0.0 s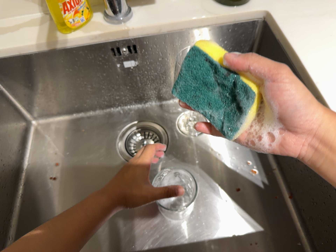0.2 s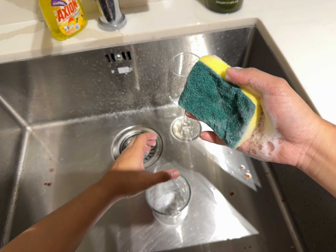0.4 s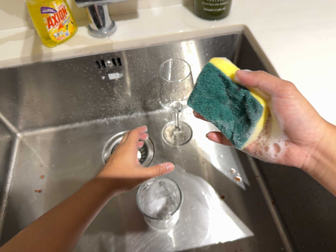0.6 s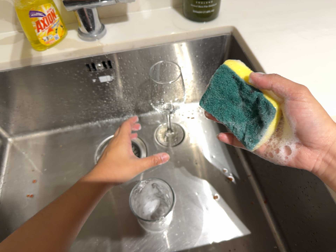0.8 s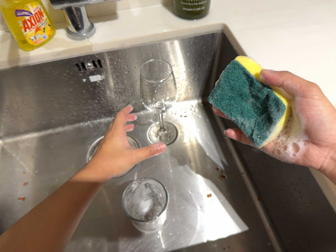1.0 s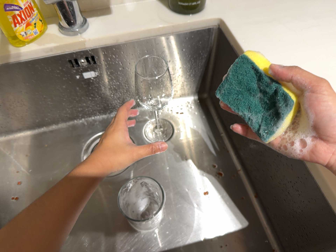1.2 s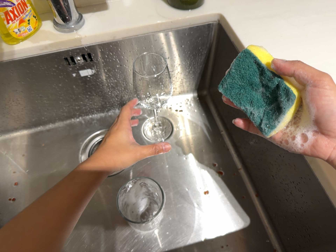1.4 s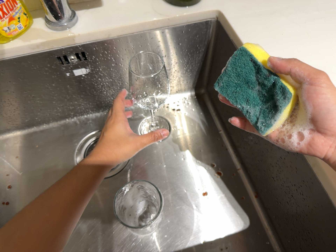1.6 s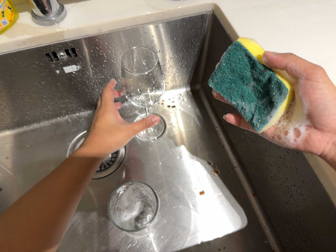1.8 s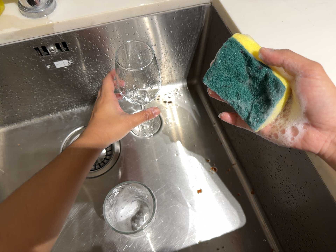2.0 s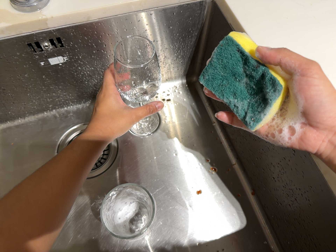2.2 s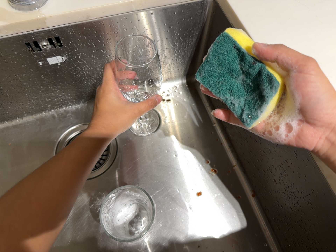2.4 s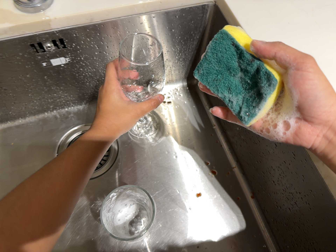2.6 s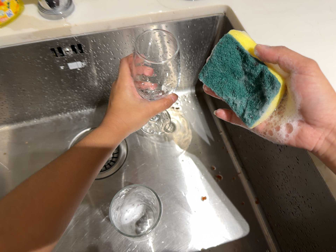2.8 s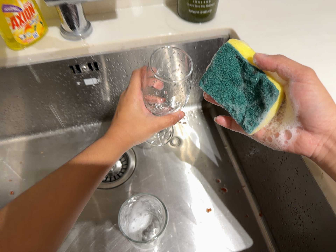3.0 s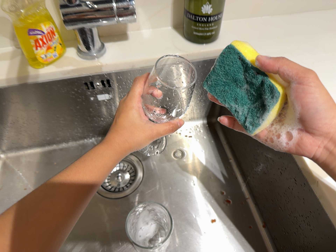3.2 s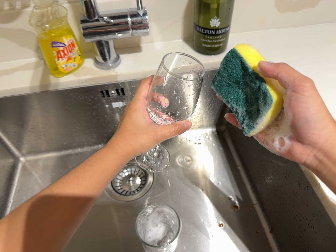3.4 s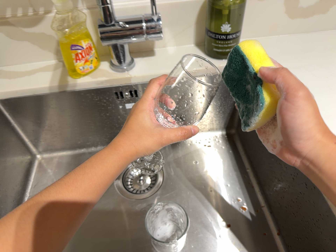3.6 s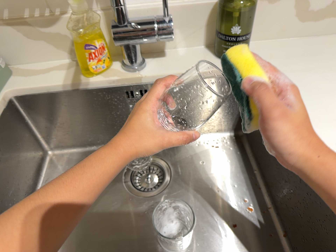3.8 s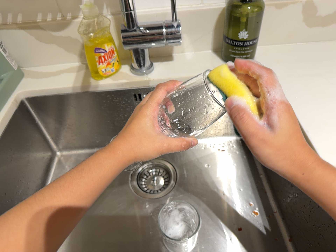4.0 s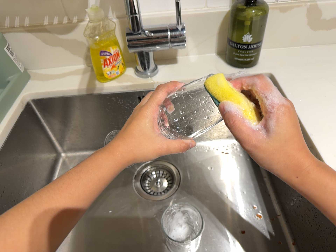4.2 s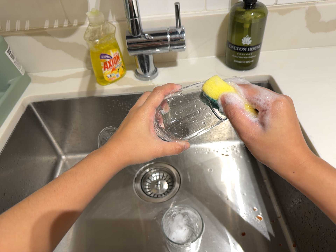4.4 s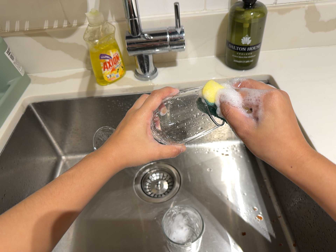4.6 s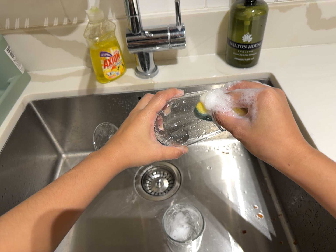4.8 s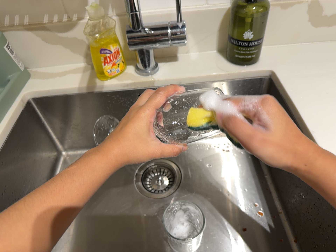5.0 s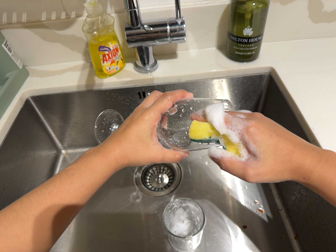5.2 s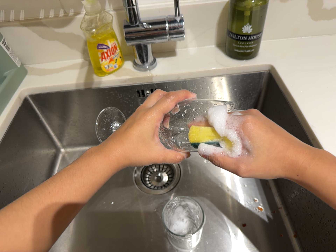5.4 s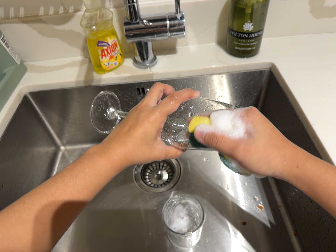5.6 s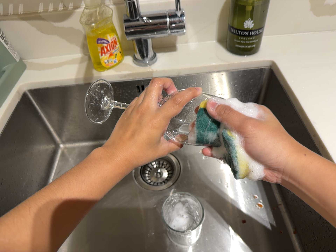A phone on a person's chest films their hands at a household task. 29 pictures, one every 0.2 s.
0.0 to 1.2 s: The camera shifts only a little, or ends up much as it began.
1.2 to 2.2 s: The camera travels forward, about 8 cm, so what stands in front looms larger.
2.2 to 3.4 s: The camera swings to its left by about 10 degrees, and the scene slides to the right. It travels backward and toward the bottom of its view, about 14 cm, so what stands in front gets smaller. Its aim tips toward the top of its view by about 15 degrees, and the scene shifts downward.
3.4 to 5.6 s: The camera shifts only a little, or ends up much as it began.
The film runs forward here.
